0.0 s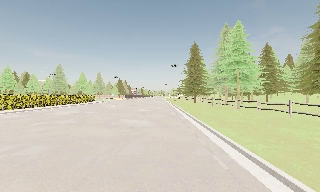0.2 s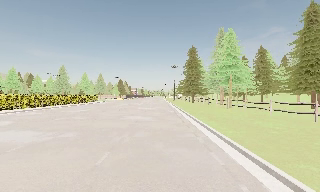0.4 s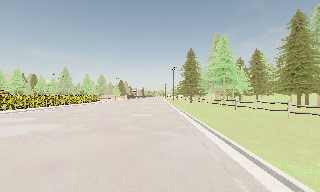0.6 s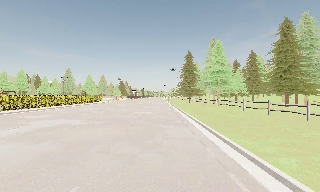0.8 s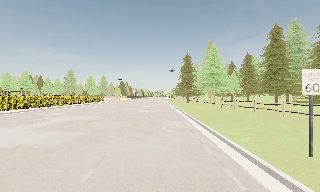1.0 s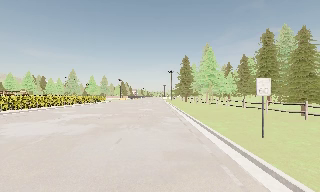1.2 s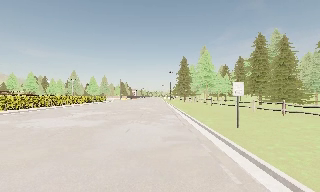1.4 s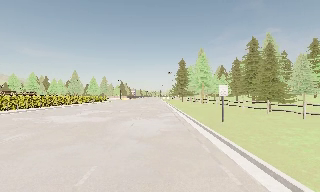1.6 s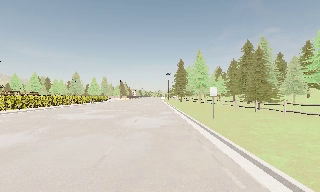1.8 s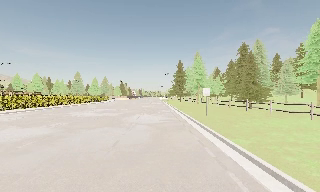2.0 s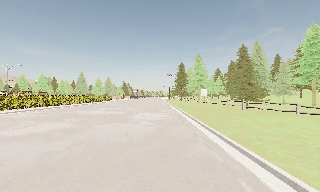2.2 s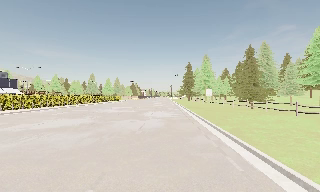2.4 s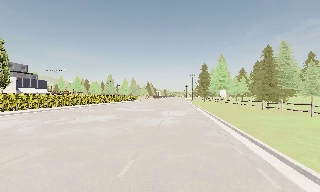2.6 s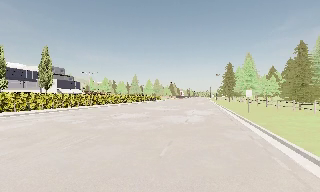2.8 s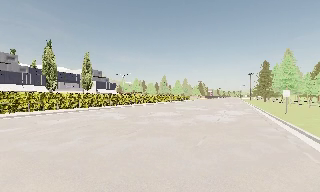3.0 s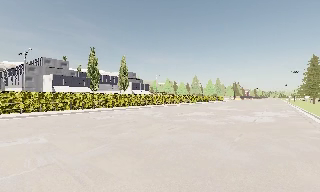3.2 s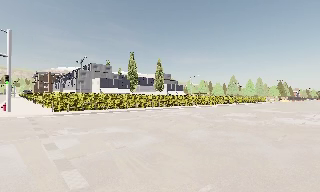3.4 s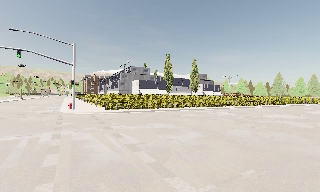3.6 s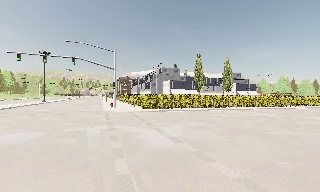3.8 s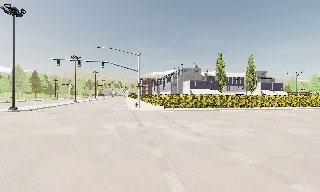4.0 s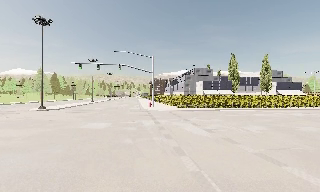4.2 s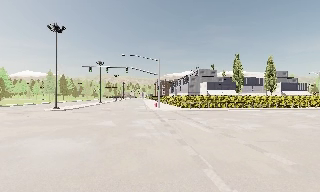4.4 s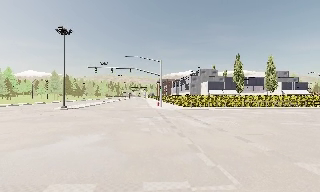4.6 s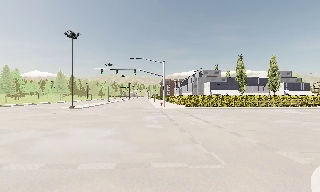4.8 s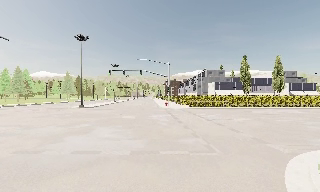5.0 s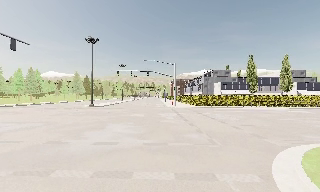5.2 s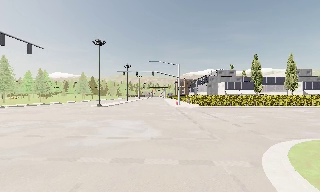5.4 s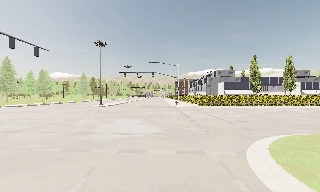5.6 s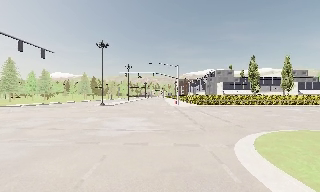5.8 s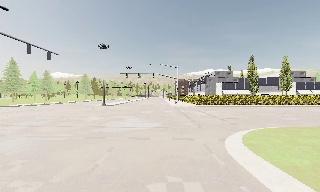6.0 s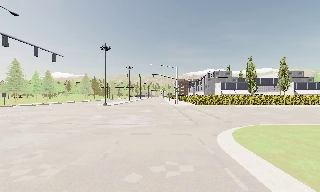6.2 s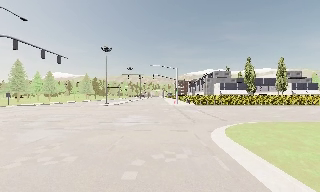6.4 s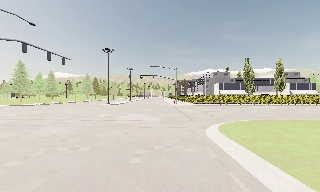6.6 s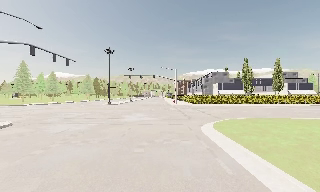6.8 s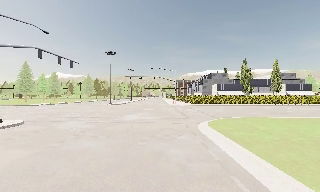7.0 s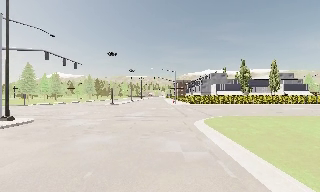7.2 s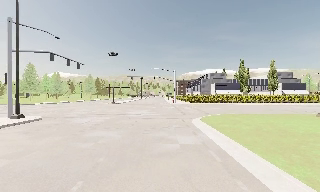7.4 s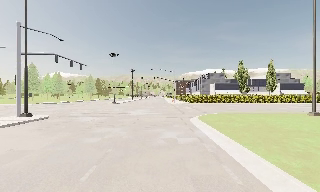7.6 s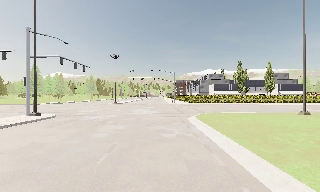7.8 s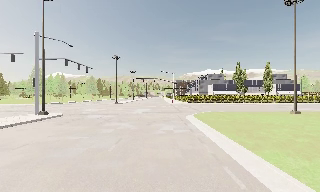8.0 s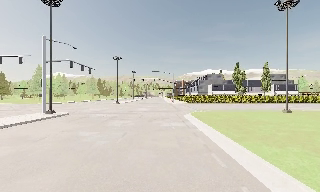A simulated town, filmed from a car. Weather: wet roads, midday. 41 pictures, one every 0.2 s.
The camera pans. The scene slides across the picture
to the right.
The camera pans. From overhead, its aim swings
counterclockwise.
0.0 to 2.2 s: The camera travels backward, about 20 m, so what stands in front gets smaller.
2.2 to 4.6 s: The scene slides to the right, as the camera pans about 85 degrees to its left. It travels backward, about 14 m.
4.6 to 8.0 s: The camera travels backward, about 15 m, so what stands in front gets smaller.
The film runs backward here.
